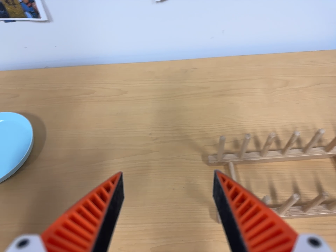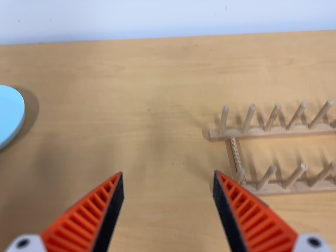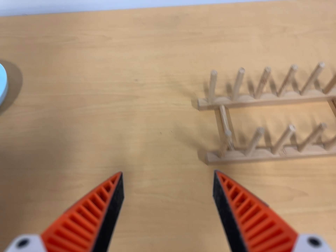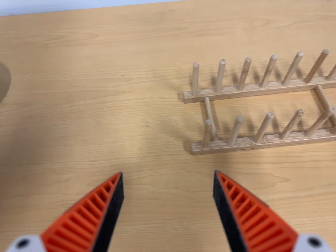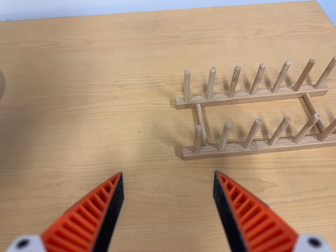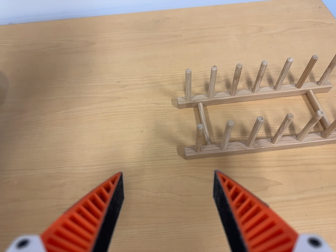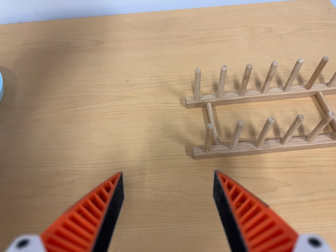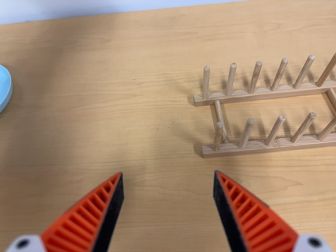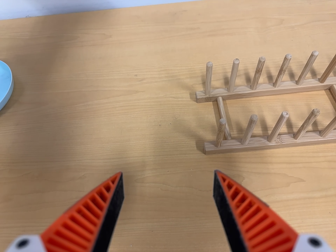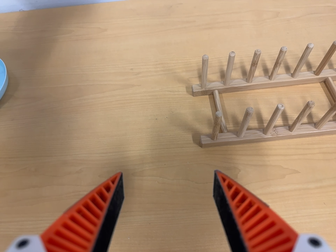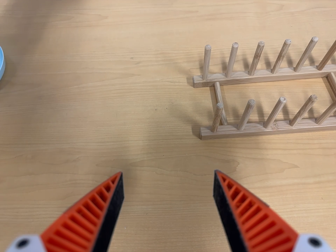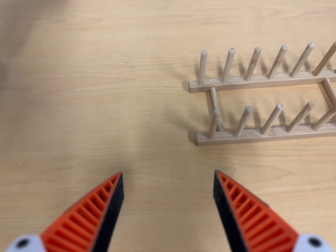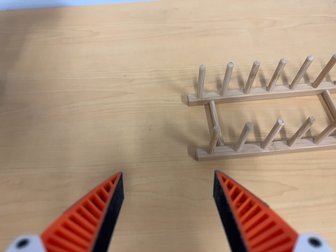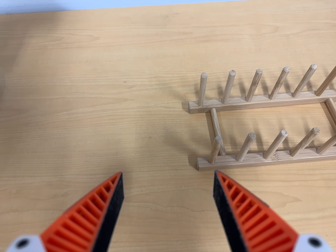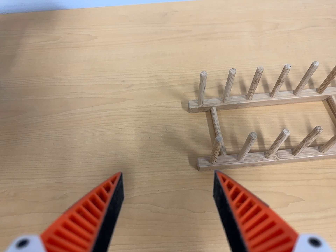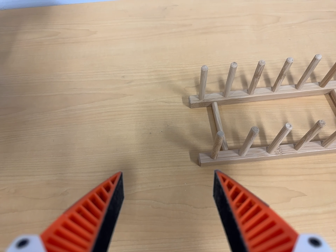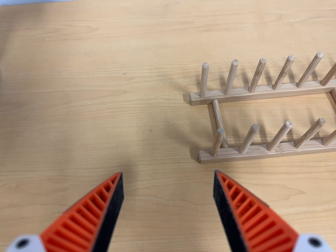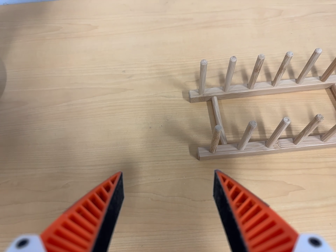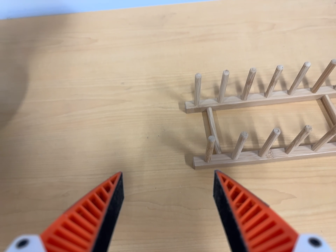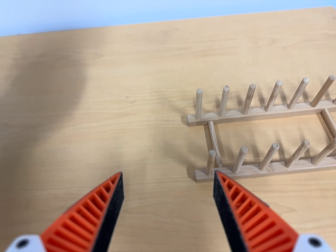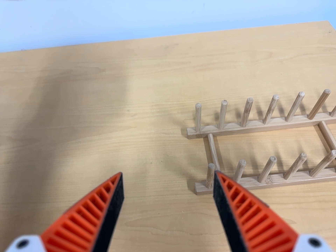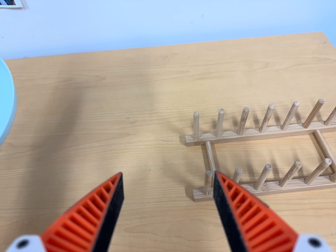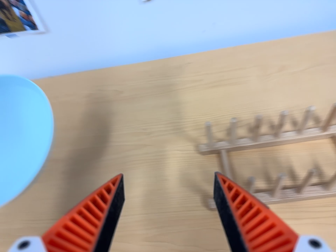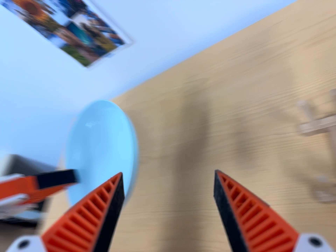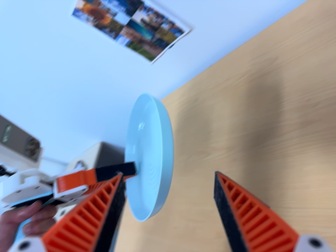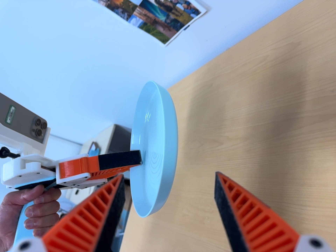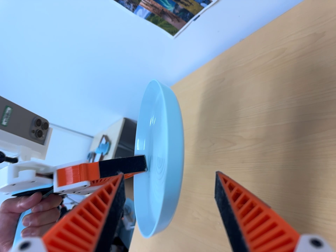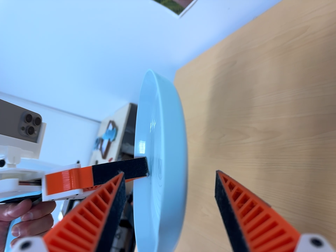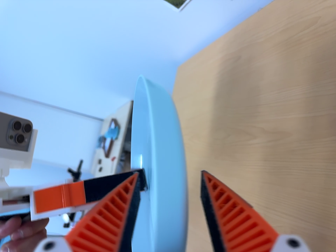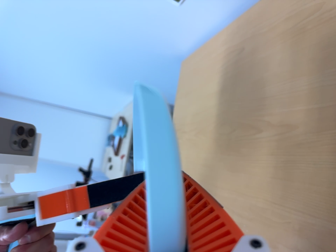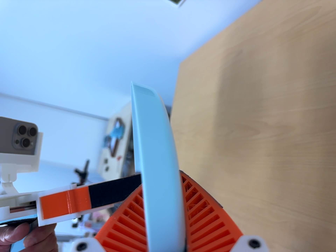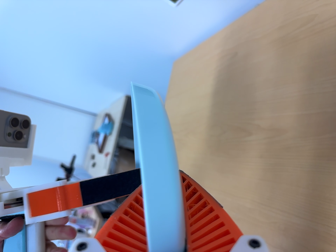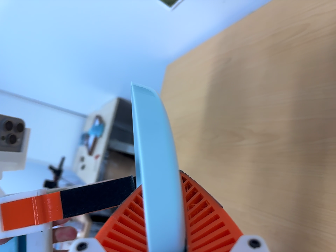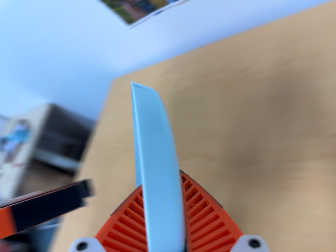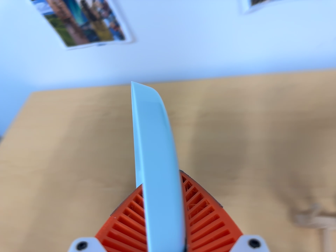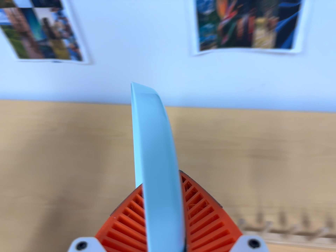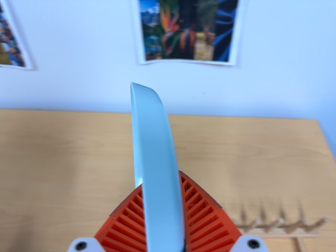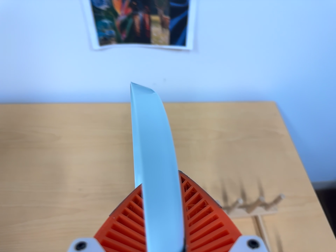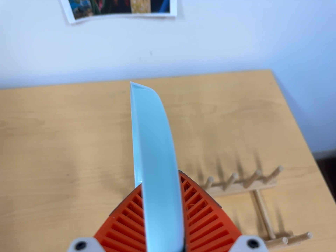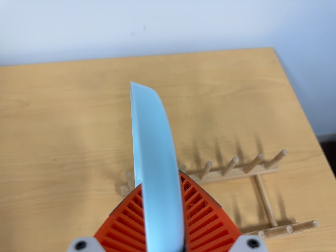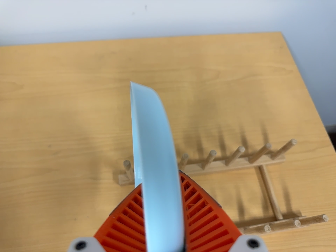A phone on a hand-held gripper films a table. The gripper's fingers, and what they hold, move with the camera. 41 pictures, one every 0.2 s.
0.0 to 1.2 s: The camera travels toward the bottom of its view, about 9 cm, so close, fixed things drift upward.
1.2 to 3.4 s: The camera shifts only a little, or ends up much as it began.
3.4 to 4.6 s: The camera swings to its left by about 40 degrees, and the scene slides to the right. It travels to its right, toward the top of its view and backward, about 14 cm. It rolls about its line of sight by about 15 degrees, and the scene rotates counterclockwise.
4.6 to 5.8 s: The scene slides to the right, as the camera pans about 25 degrees to its left. It travels forward, toward the top of its view and to its right, about 18 cm, so what stands in front looms larger. Its aim tips toward the bottom of its view by about 15 degrees.
5.8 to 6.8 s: The camera pans to its right by about 45 degrees. It travels to its left and backward, about 14 cm. Its aim tips toward the top of its view by about 10 degrees, and the scene shifts downward. It rolls about its line of sight by about 20 degrees, and the scene rotates clockwise.
6.8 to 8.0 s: The camera swings to its right by about 30 degrees, and the scene slides to the left. It travels forward, about 6 cm. Its aim tips toward the bottom of its view by about 10 degrees, and the scene shifts upward.
The film runs forward here.
